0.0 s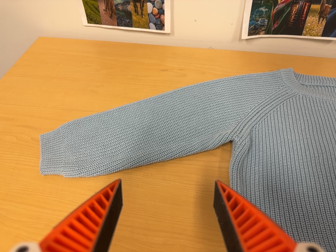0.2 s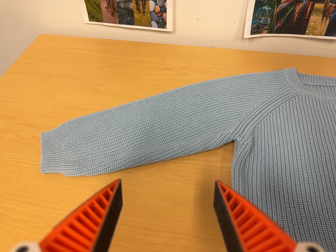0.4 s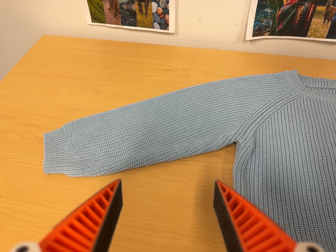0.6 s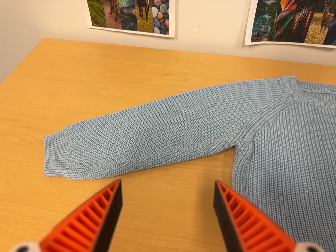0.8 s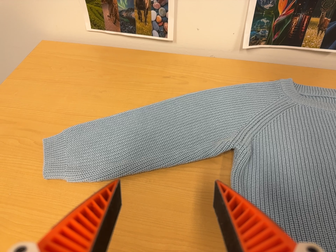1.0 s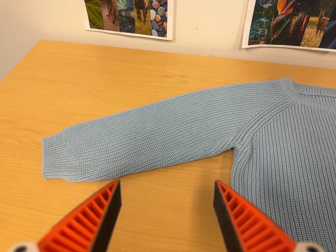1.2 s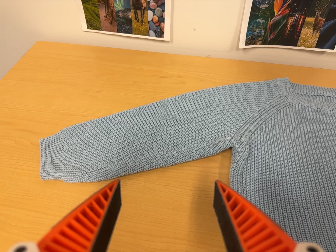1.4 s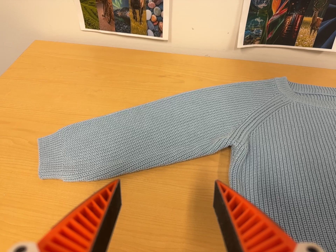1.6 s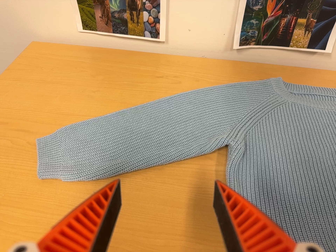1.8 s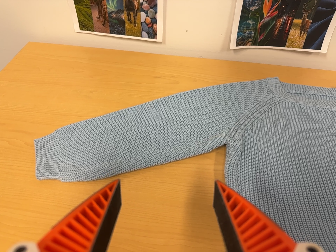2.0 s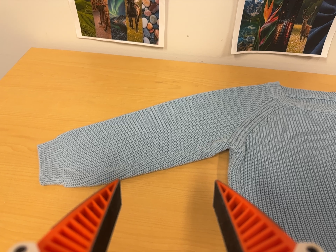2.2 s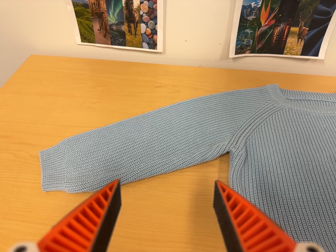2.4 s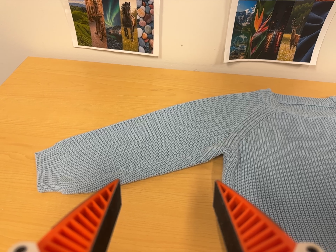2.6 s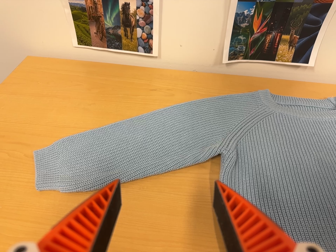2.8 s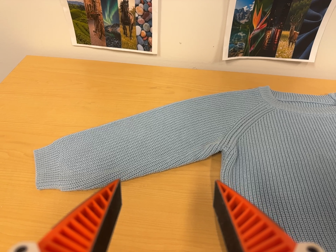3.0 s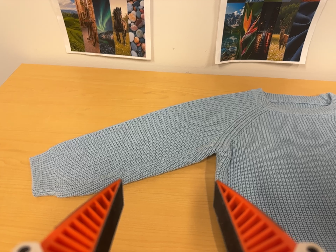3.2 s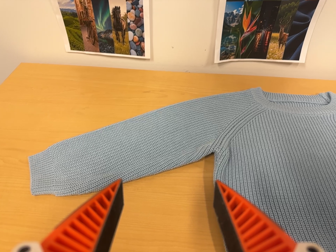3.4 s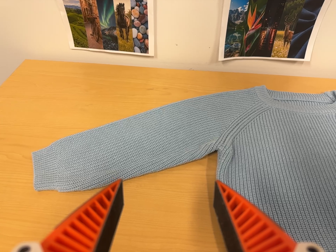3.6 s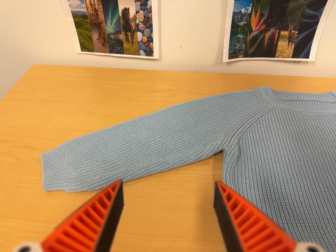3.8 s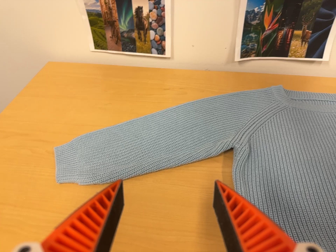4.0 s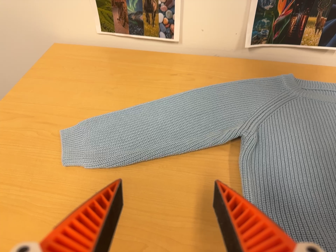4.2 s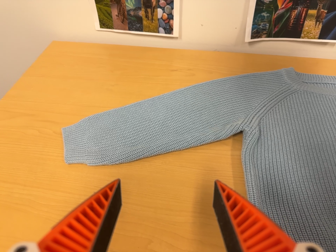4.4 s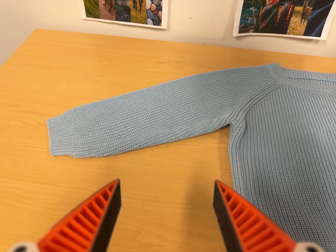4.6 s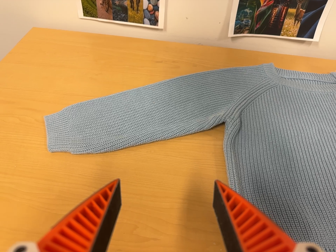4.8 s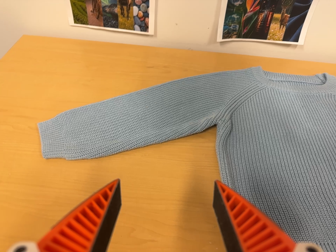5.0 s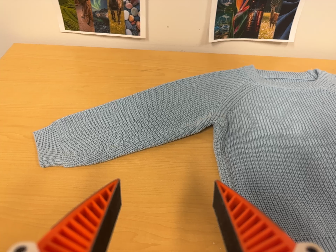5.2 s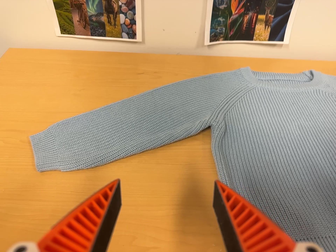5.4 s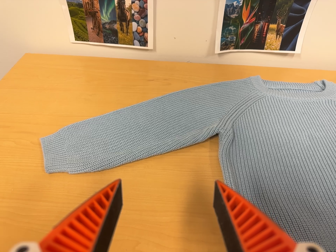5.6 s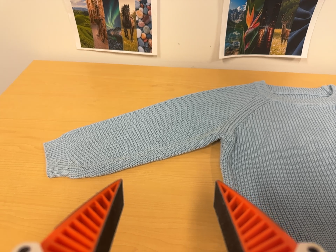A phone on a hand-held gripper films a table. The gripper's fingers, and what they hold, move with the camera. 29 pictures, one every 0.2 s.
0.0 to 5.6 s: The camera travels backward and toward the bottom of its view, about 7 cm, so what stands in front gets smaller.
The film runs backward here.
